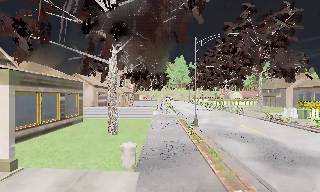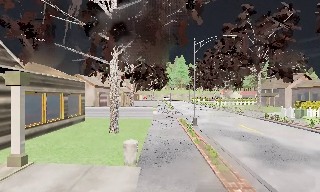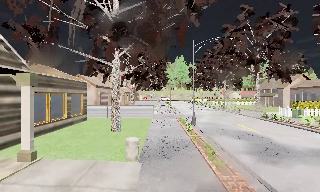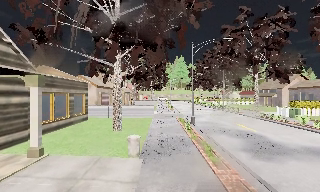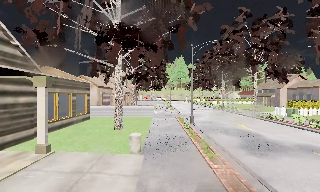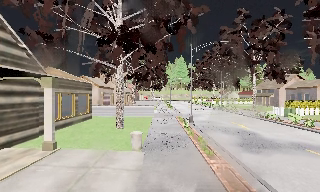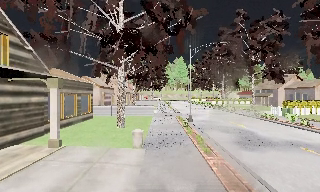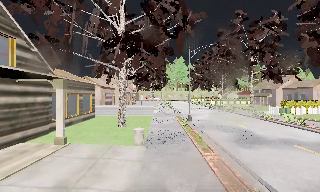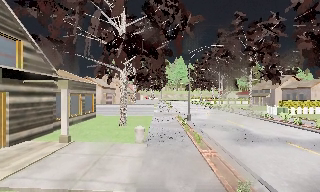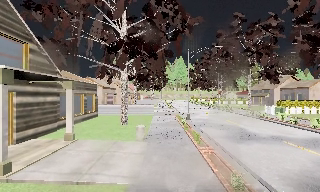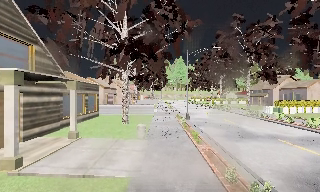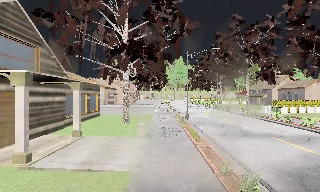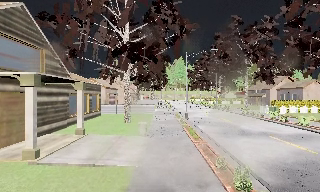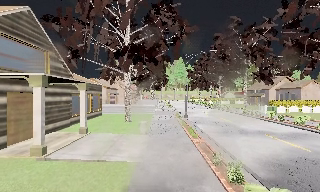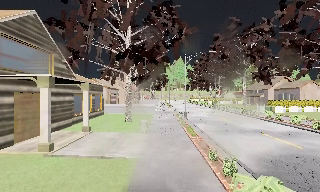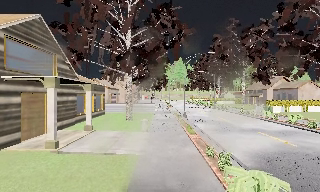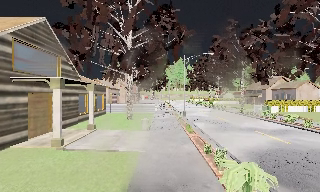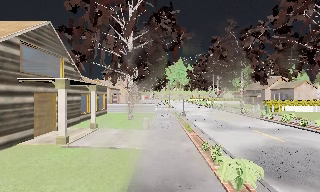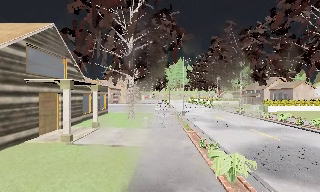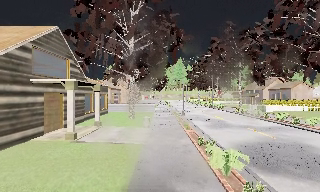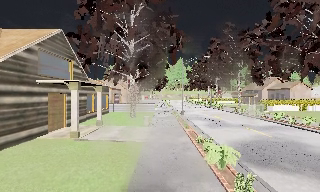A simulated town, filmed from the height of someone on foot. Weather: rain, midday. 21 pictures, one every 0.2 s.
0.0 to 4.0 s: The camera travels backward, about 8 m, so what stands in front gets smaller.
The film runs backward here.
